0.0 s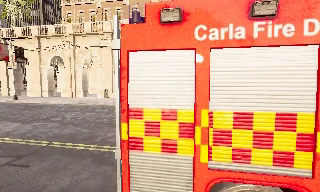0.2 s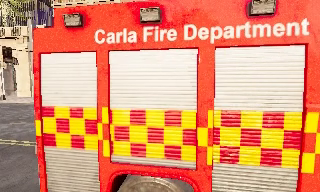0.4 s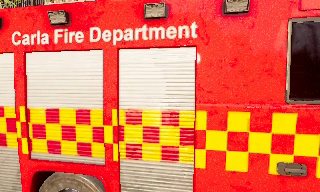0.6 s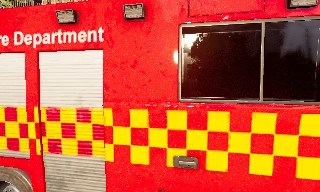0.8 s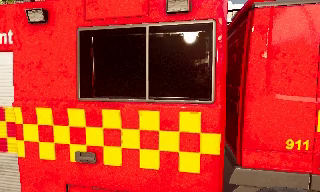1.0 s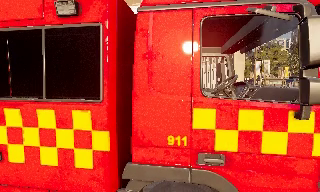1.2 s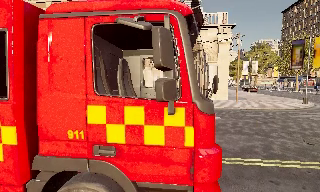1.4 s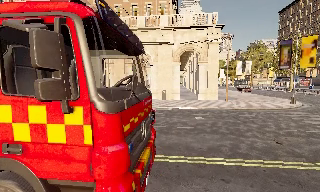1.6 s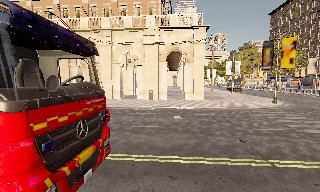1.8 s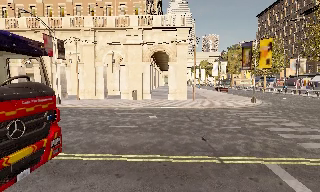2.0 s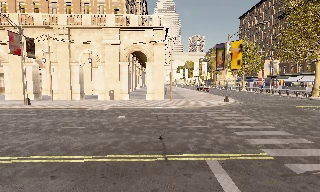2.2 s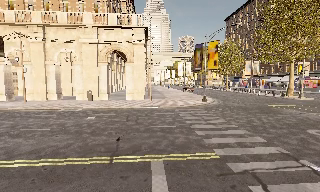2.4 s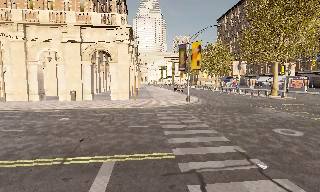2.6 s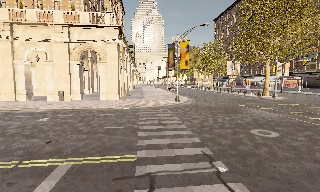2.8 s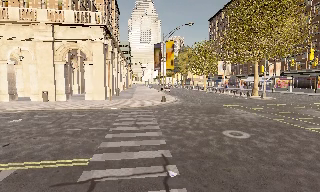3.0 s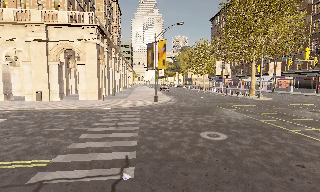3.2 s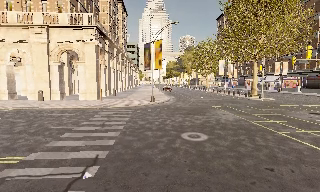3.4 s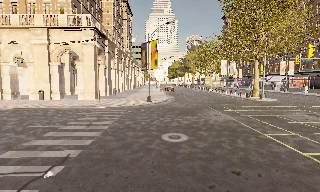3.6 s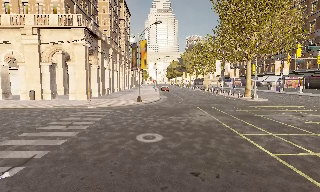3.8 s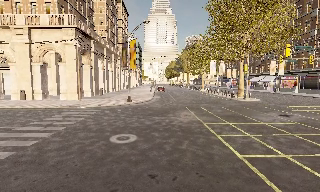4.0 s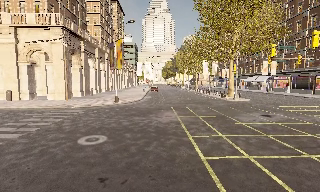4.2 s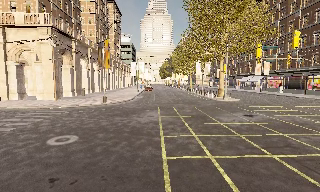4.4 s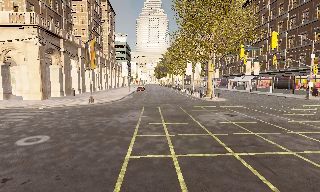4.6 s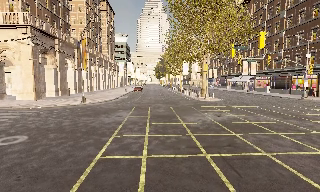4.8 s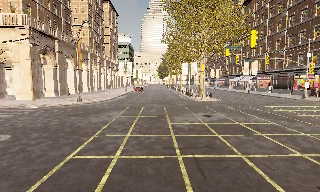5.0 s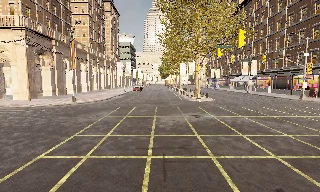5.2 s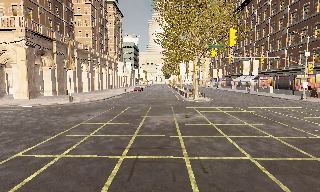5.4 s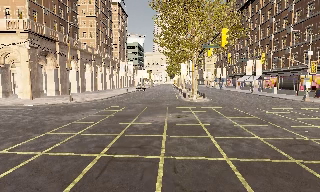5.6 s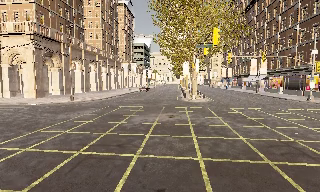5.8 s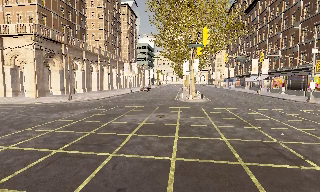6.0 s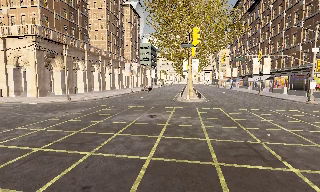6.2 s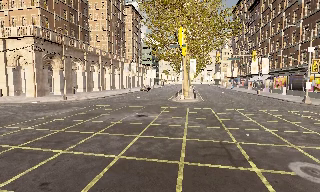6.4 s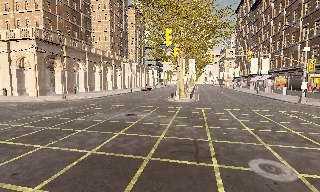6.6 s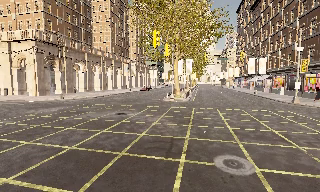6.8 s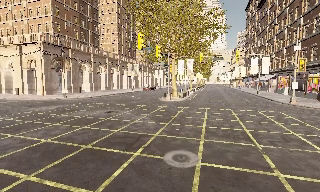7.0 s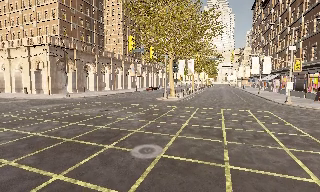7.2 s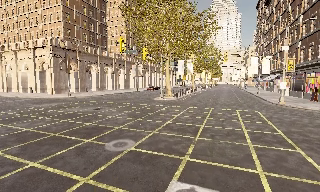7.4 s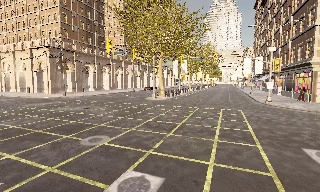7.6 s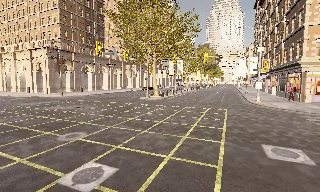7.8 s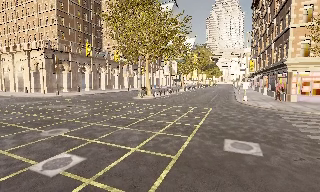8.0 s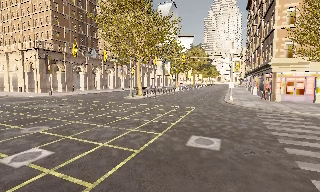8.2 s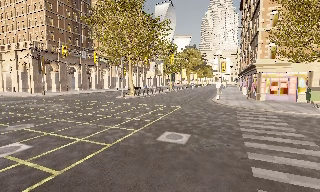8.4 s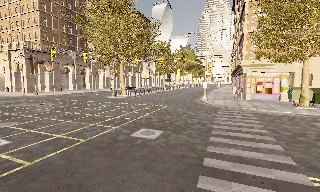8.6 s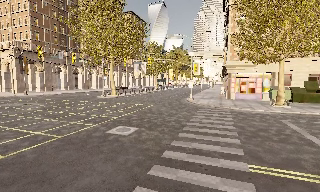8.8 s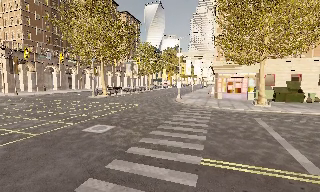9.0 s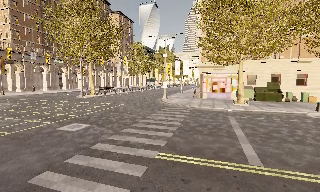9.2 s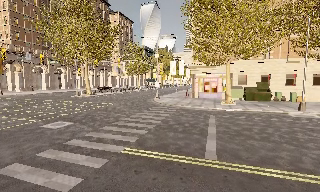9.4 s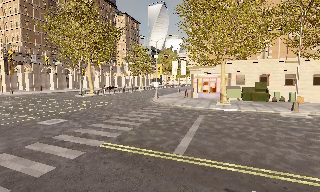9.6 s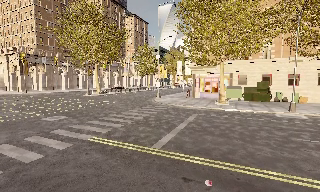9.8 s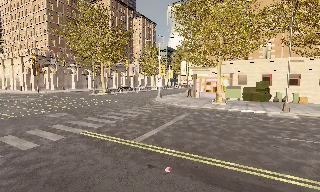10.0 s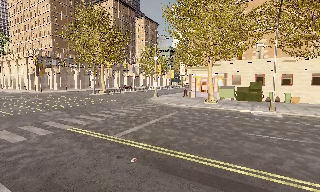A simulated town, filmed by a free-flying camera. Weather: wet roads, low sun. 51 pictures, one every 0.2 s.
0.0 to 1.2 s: The camera travels to its right, about 7 m, so close, fixed things drift to the left.
1.2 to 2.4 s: The scene slides to the left, as the camera pans about 15 degrees to its right. It travels to its right, about 7 m, so close, fixed things drift to the left.
2.4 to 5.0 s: The camera travels to its right, about 15 m, so close, fixed things drift to the left.
5.0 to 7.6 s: The camera pans to its left, which is counterclockwise from overhead, by about 25 degrees. It travels to its right, about 15 m, so close, fixed things drift to the left.
7.6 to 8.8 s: The camera travels to its right and backward, about 7 m, so close, fixed things drift to the left.
8.8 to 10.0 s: The camera pans to its left, which is counterclockwise from overhead, by about 10 degrees. It travels to its right and backward, about 8 m, so close, fixed things drift to the left.
The film runs forward here.
